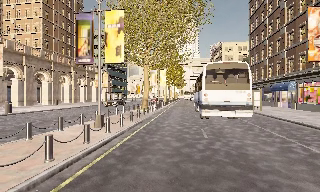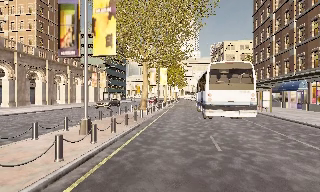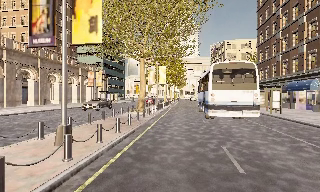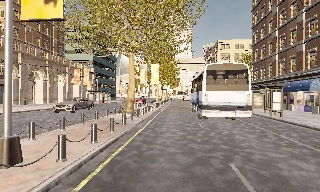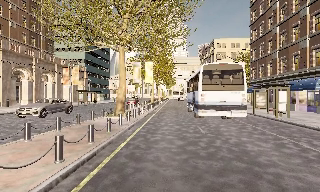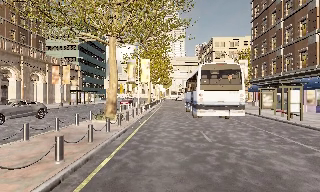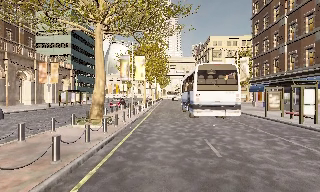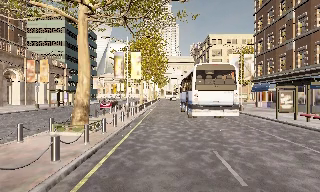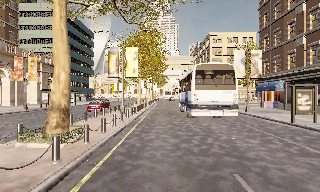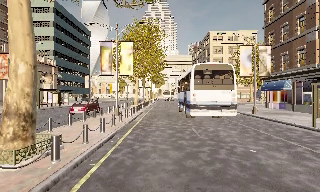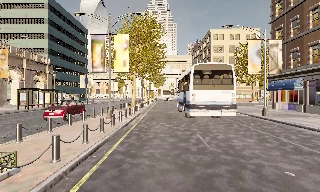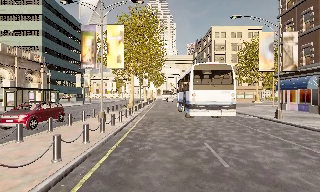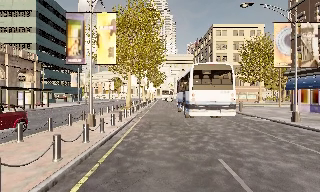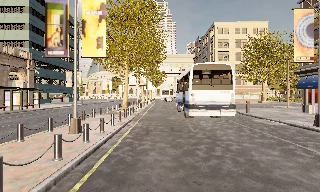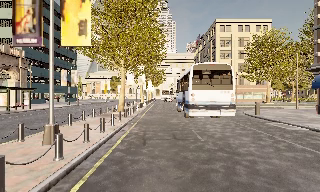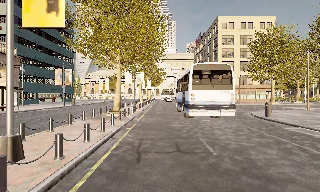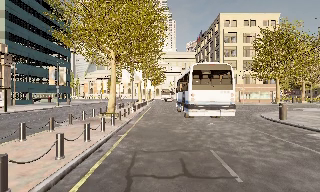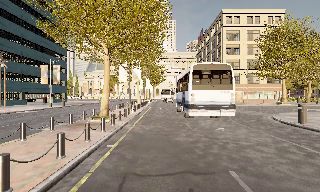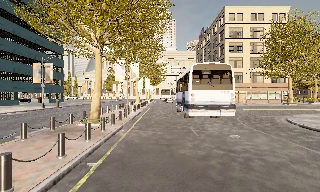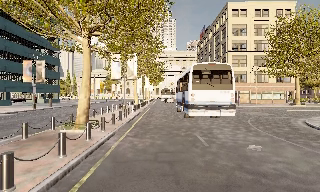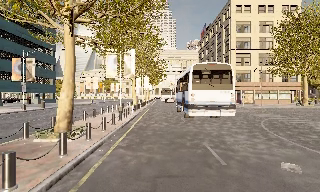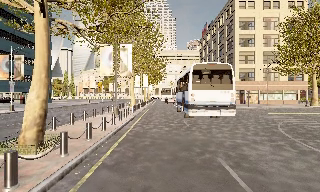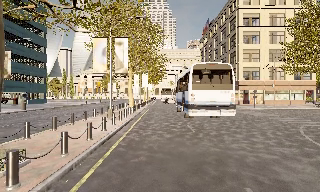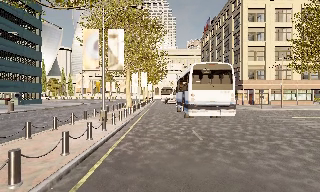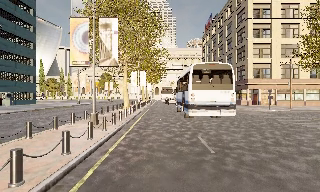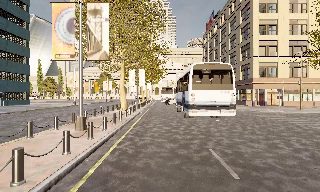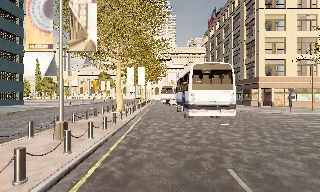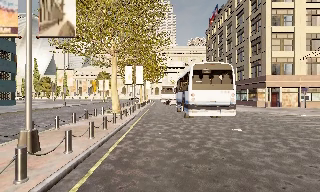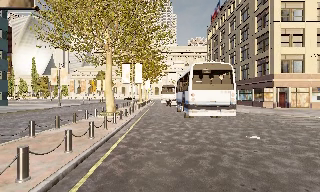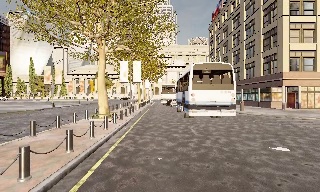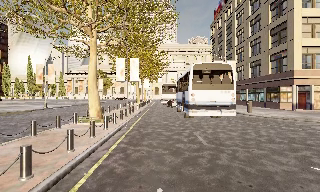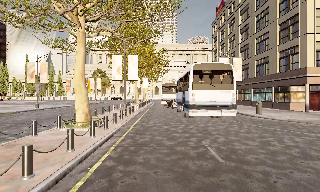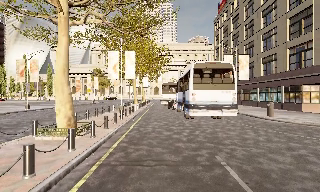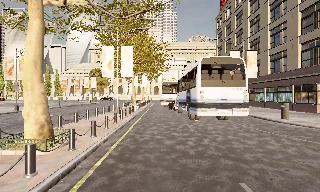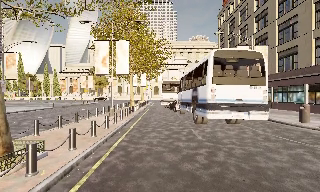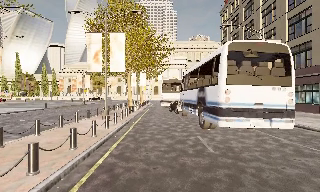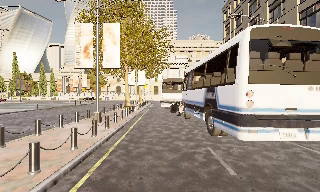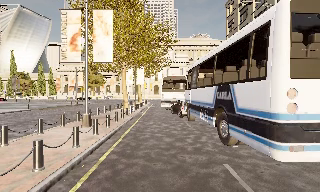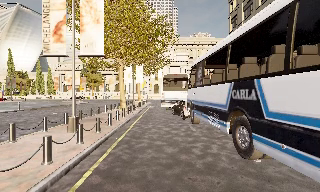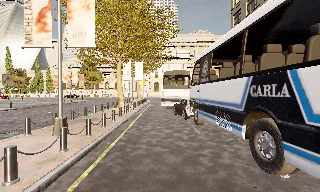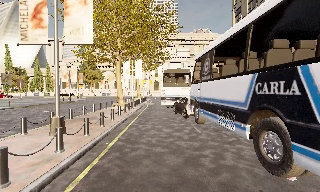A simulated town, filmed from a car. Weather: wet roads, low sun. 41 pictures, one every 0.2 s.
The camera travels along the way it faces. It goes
forward.
0.0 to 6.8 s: The camera travels forward, about 55 m, so what stands in front looms larger.
6.8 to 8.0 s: The camera travels forward, about 7 m, so what stands in front looms larger. It loses speed.
The film runs forward here.
